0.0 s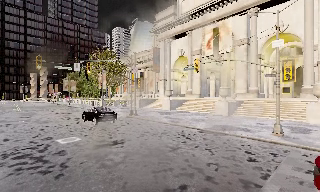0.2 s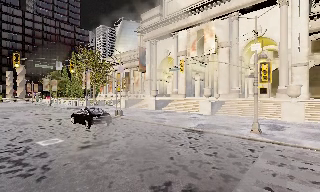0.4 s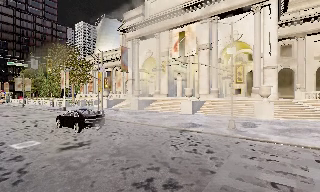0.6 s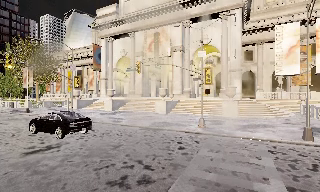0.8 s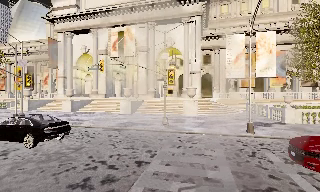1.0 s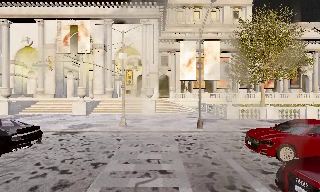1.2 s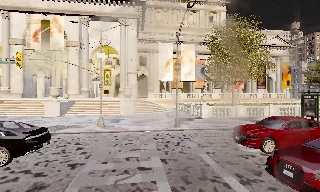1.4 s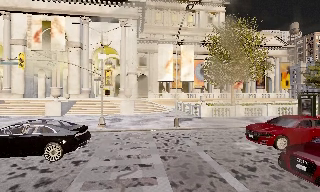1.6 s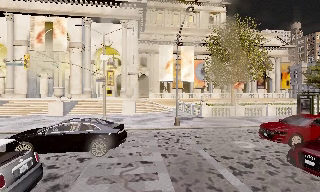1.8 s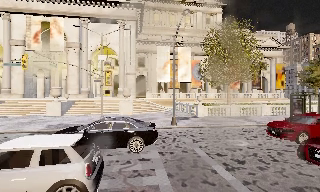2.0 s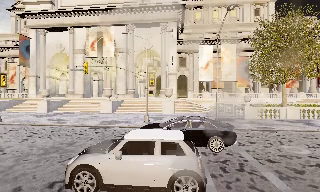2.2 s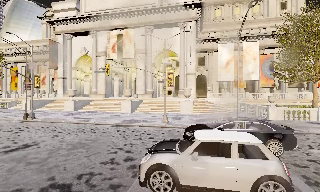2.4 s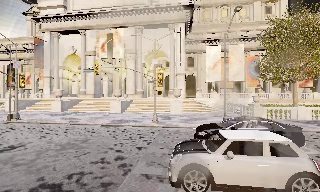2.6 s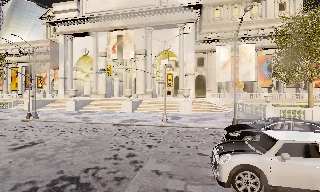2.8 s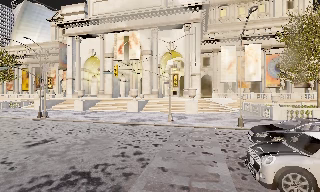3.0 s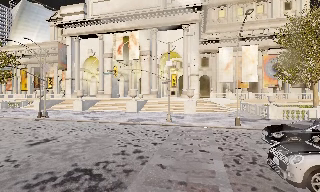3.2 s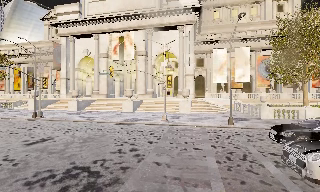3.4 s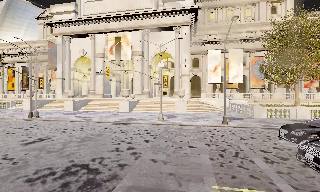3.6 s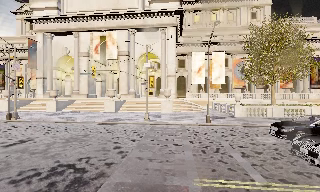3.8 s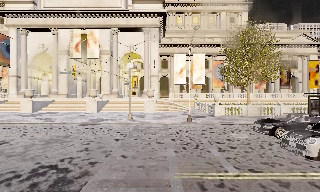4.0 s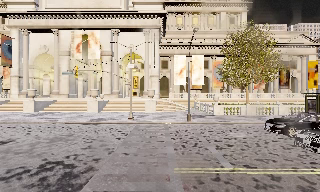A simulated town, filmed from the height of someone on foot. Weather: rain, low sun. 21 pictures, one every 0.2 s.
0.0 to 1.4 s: The camera swings to its right by about 55 degrees, and the scene slides to the left. It travels backward, about 1.5 m.
1.4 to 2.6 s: The camera swings to its left by about 20 degrees, and the scene slides to the right. It travels backward, about 1.5 m, so what stands in front gets smaller.
2.6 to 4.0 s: The camera swings to its right by about 10 degrees, and the scene slides to the left. It travels backward, about 2 m, so what stands in front gets smaller.
The film runs backward here.
